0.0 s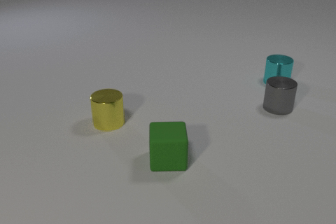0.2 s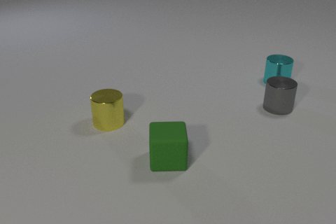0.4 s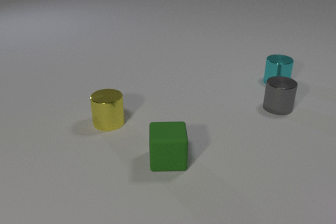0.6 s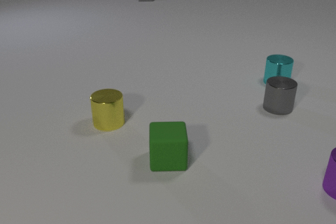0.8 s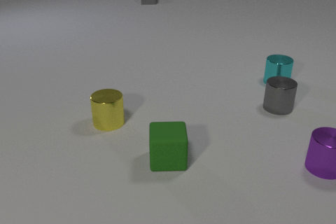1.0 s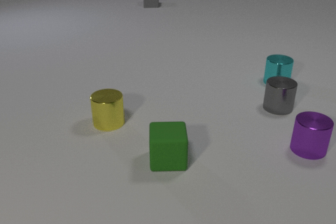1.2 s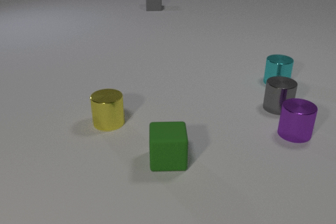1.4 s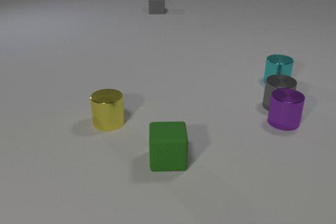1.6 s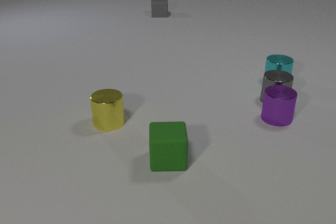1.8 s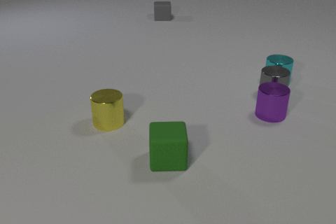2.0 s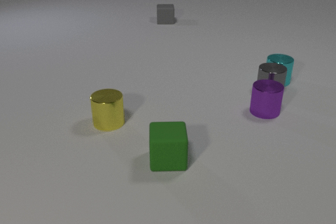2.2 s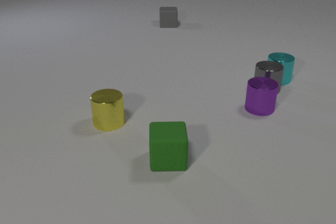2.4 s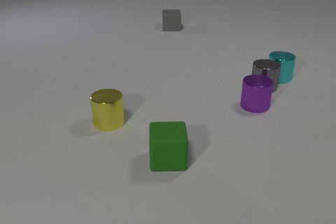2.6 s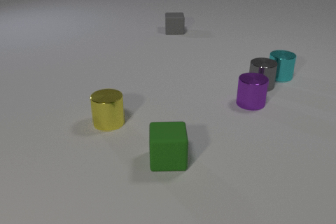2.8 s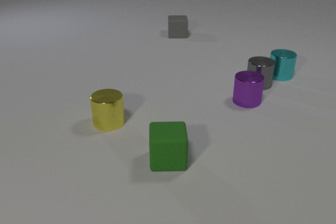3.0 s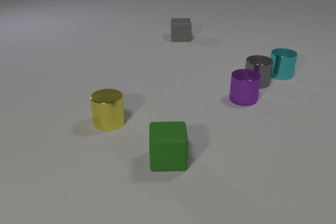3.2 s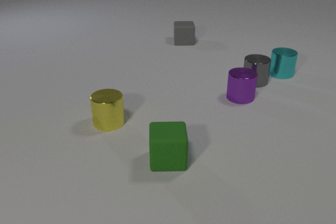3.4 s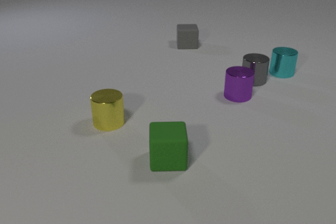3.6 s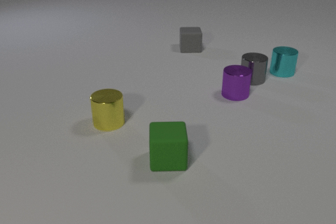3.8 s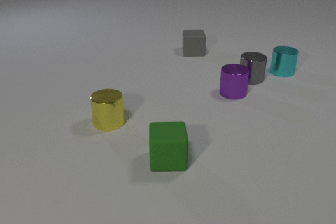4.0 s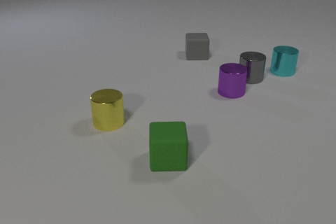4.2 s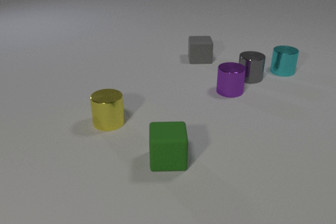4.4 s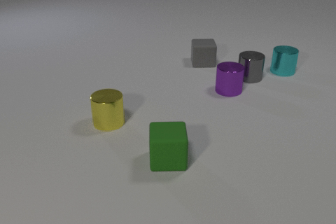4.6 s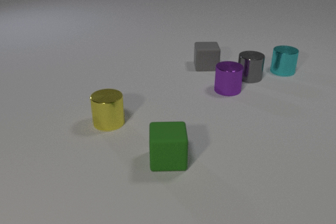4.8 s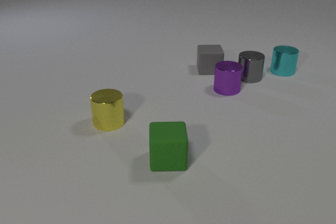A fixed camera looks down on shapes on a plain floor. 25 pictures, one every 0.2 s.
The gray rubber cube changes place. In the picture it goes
toward the camera.
0.0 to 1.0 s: The purple metal cylinder comes in at the right edge, slides away from the camera and to the left. The gray rubber cube comes in at the top edge, slides toward the camera.
1.0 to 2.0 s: The purple metal cylinder slides away from the camera and to the left. The gray metal cylinder slides away from the camera. The gray rubber cube slides toward the camera. The purple metal cylinder and the gray metal cylinder collide. The gray metal cylinder and the cyan metal cylinder collide.
2.0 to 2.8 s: The purple metal cylinder slides to the left and away from the camera. The gray metal cylinder slides away from the camera and to the left. The cyan metal cylinder slides away from the camera. The gray rubber cube slides toward the camera.
2.8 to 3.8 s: The purple metal cylinder slides away from the camera and to the left. The gray metal cylinder slides away from the camera and to the left. The cyan metal cylinder slides away from the camera. The gray rubber cube slides toward the camera.
3.8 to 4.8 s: The purple metal cylinder slides away from the camera and to the left. The gray rubber cube slides toward the camera.
How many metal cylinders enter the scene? 1.
What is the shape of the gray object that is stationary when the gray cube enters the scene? cylinder.
What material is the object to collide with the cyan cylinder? metal.
